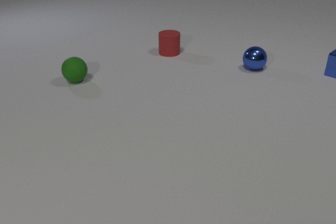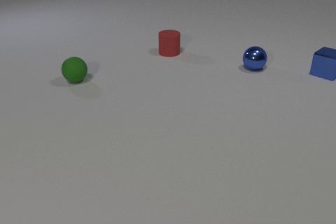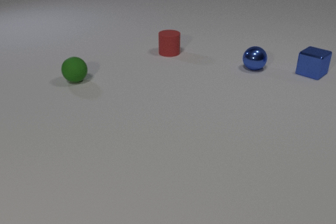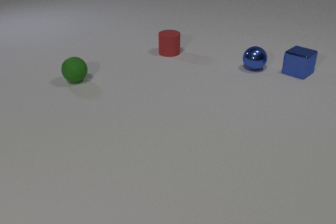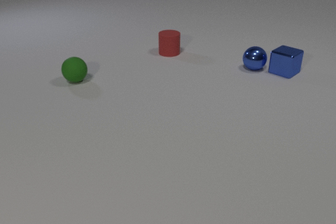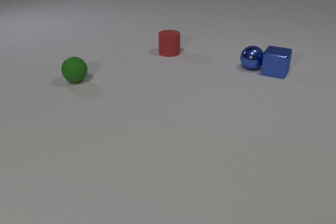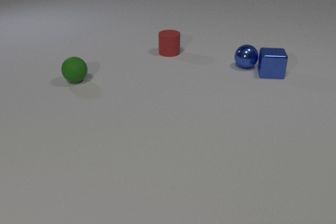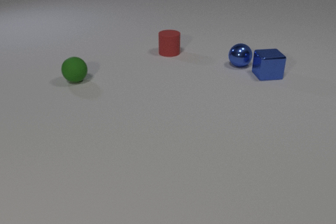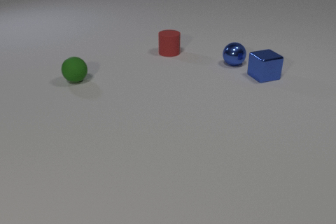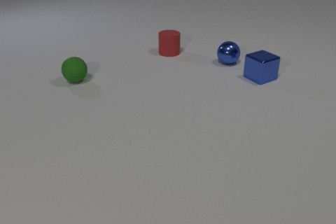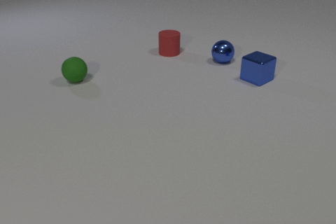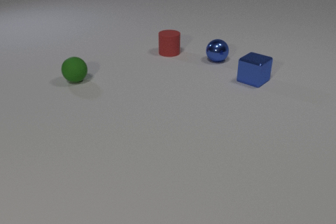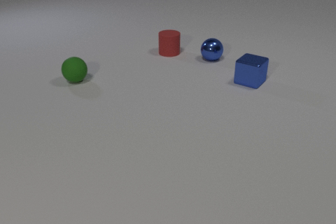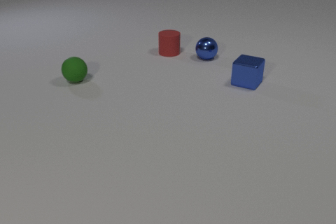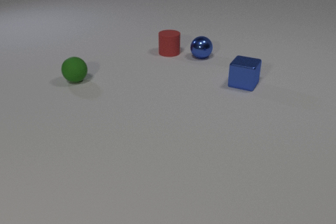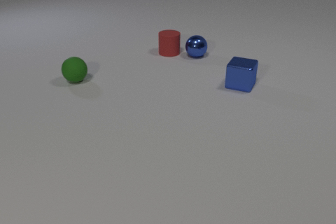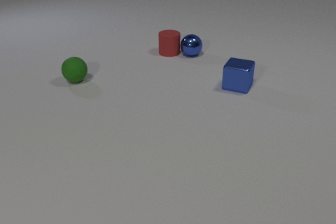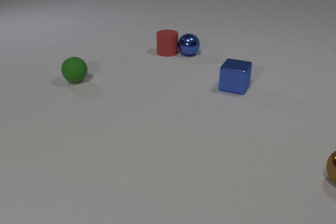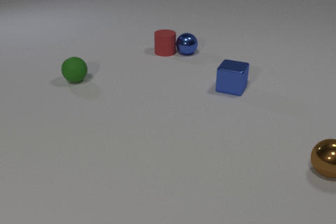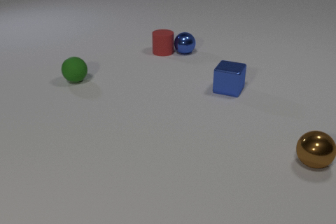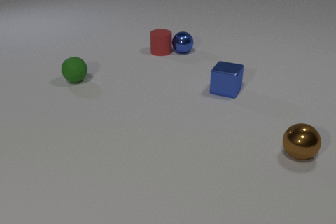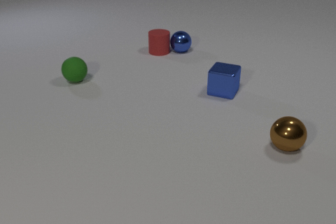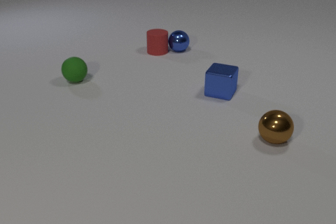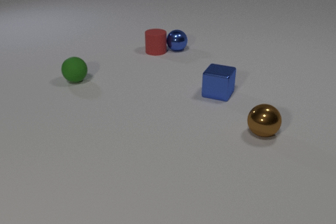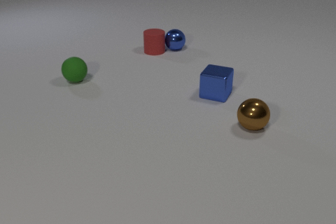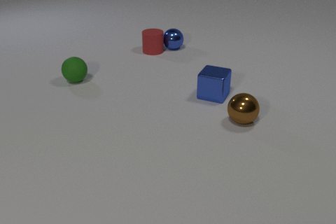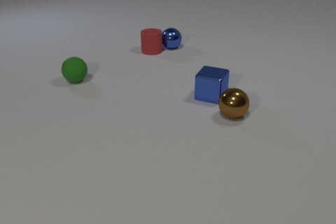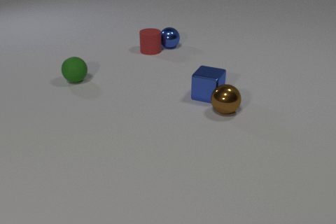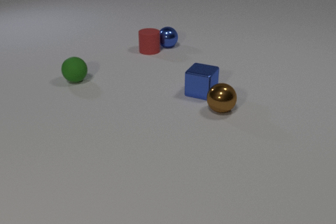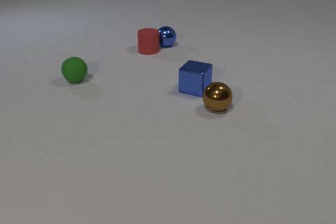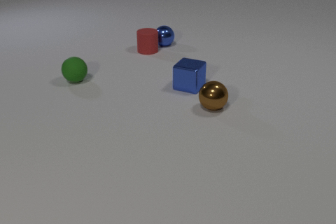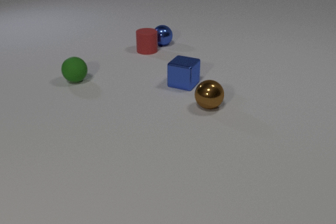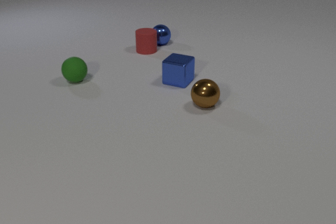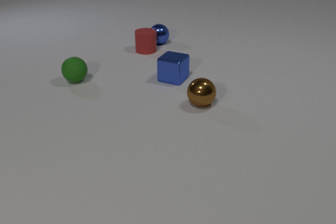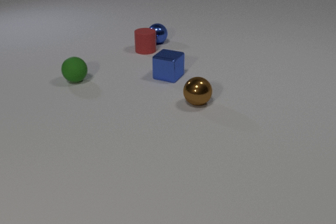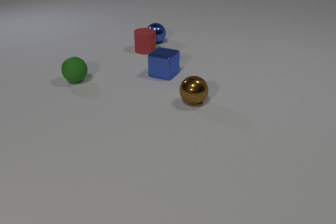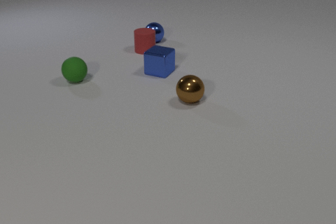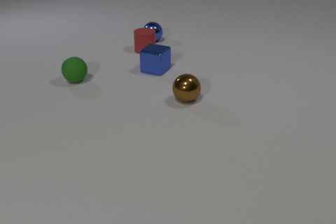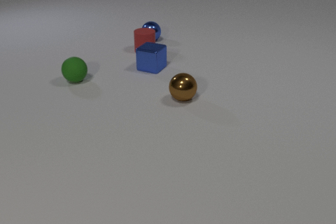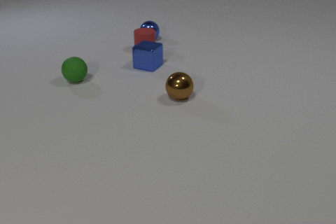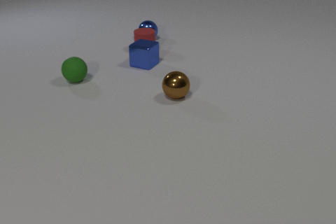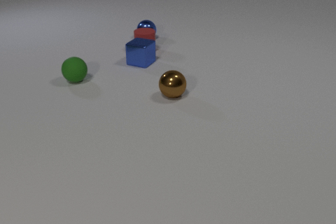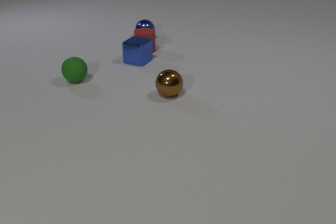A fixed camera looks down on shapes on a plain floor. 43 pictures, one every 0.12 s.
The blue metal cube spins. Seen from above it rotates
counterclockwise.
The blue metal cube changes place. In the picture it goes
to the left.
0.00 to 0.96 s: The blue metal cube slides to the left and toward the camera, spins so that its near face slides to the right, counterclockwise seen from above. The blue metal sphere rolls to the left. The blue metal cube and the blue metal sphere collide.
0.96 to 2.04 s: The blue metal cube slides toward the camera and to the left, spins counterclockwise seen from above by about 45 degrees, its near face sliding to the right. The blue metal sphere rolls to the left and away from the camera. The brown metal sphere comes in at the right edge. The blue metal sphere and the red rubber cylinder collide.
2.04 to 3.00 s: The blue metal cube slides toward the camera and to the left. The blue metal sphere rolls to the left and away from the camera. The brown metal sphere rolls to the left and away from the camera. The red rubber cylinder slides to the left.
3.00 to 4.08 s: The blue metal cube slides to the left and away from the camera. The blue metal sphere rolls away from the camera and to the left. The brown metal sphere rolls to the left and away from the camera. The red rubber cylinder slides to the left. The blue metal cube and the brown metal sphere collide.
4.08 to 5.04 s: The blue metal cube slides away from the camera and to the left. The blue metal sphere rolls away from the camera and to the left. The brown metal sphere rolls to the left and away from the camera.
What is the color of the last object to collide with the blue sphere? red.
What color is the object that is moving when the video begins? blue.
What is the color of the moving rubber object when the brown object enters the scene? red.
